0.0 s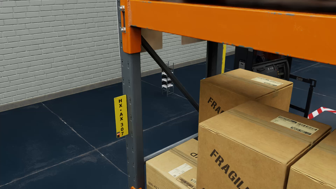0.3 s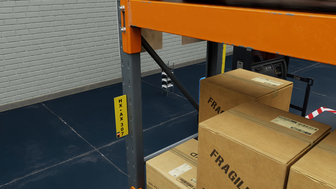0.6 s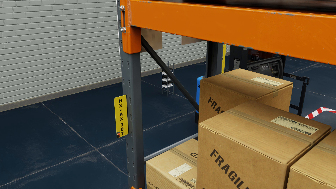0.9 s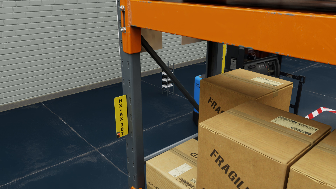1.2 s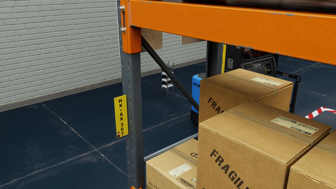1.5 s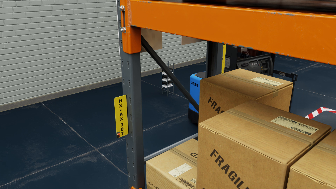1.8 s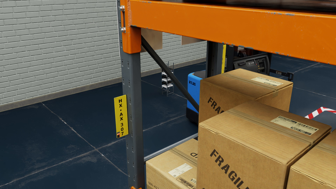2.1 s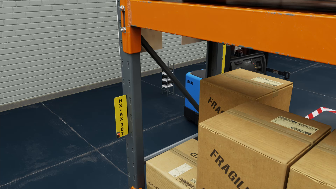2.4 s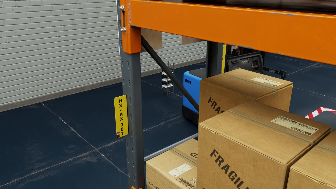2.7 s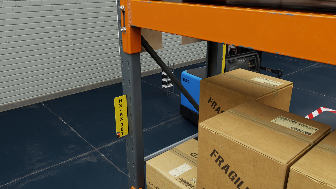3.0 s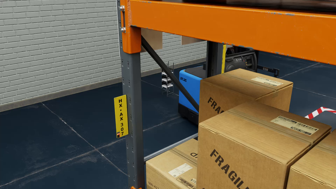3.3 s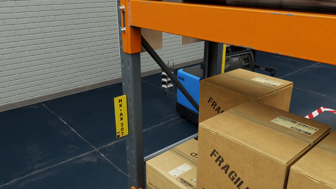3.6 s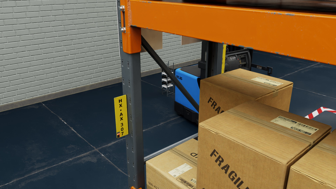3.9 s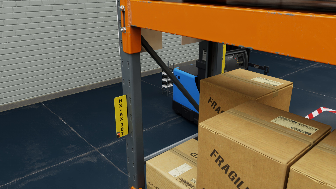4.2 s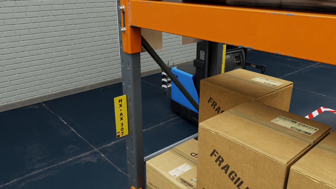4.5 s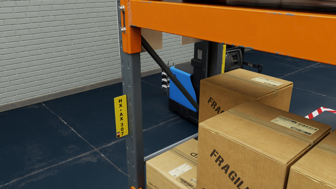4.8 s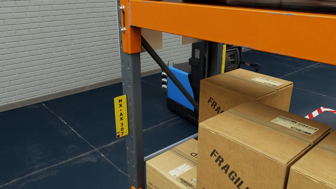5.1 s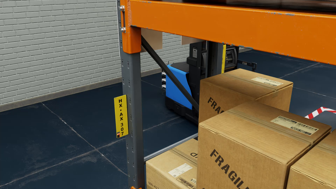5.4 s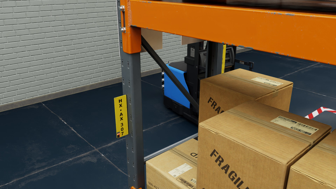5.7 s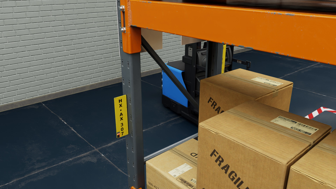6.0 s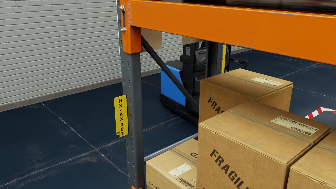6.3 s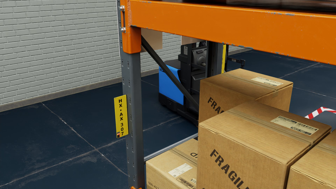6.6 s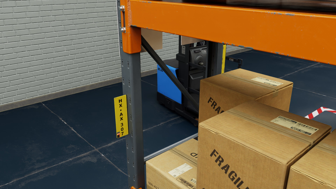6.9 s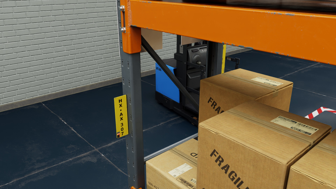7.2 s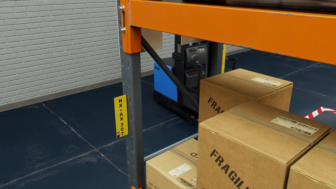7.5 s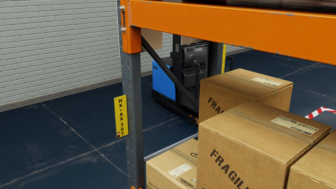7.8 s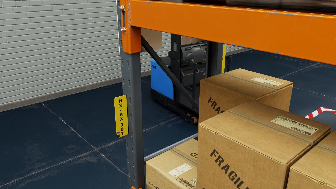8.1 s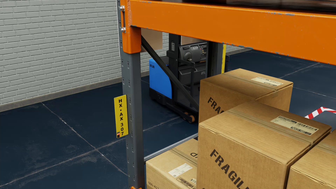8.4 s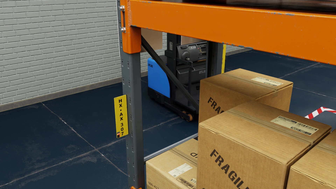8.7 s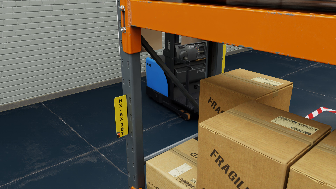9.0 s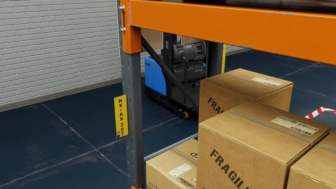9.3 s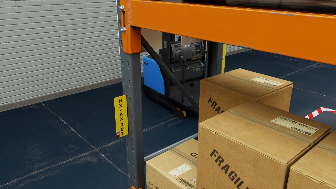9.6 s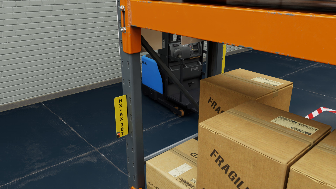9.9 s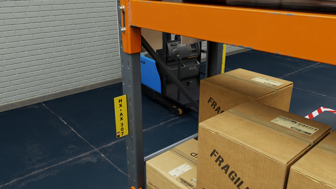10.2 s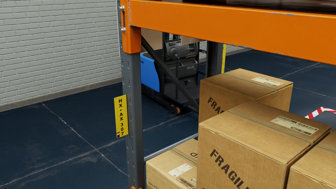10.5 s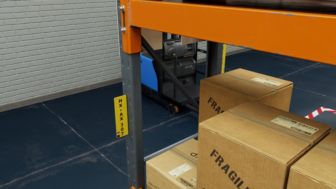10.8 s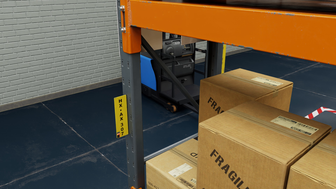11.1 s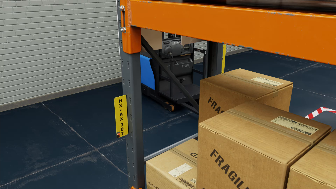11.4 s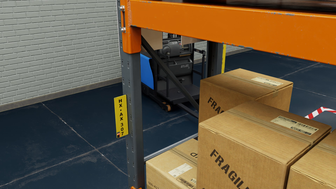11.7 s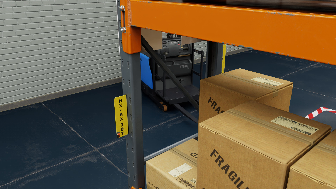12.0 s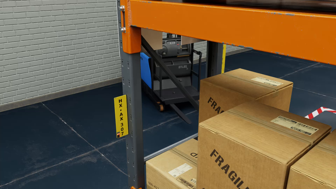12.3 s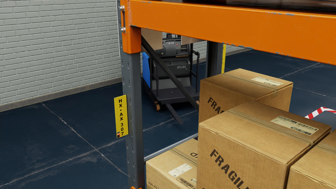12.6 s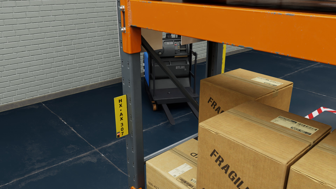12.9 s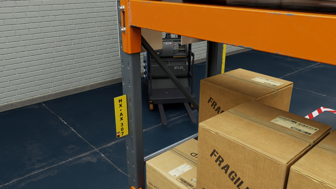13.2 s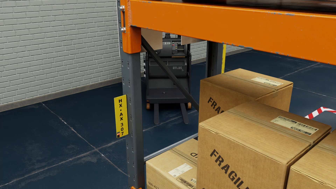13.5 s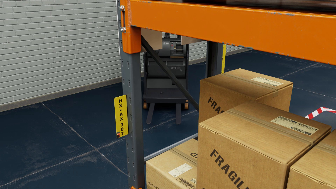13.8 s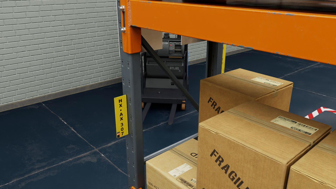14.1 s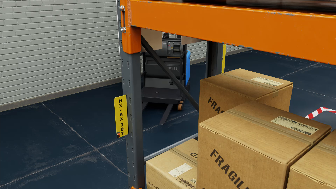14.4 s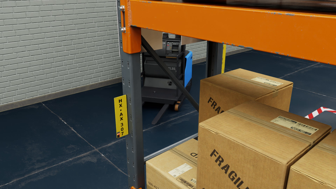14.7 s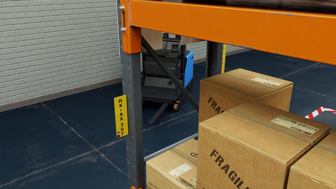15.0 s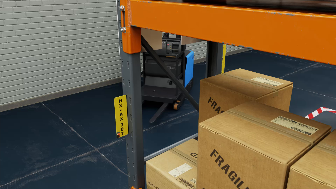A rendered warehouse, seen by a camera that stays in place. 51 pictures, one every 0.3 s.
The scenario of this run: A forklift runs into an object in its way.
